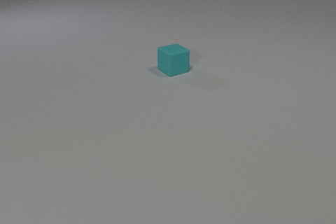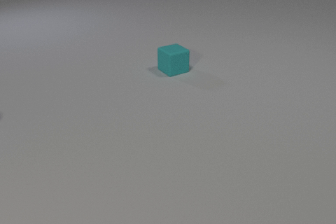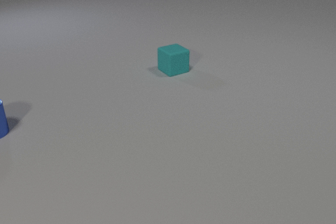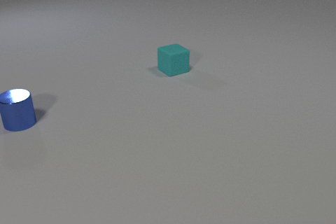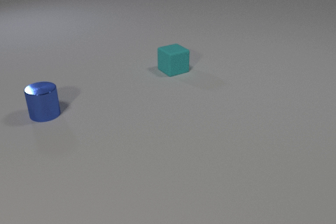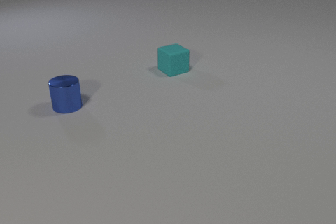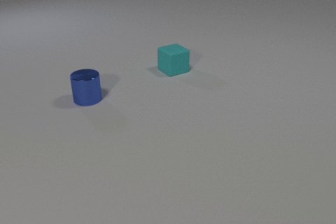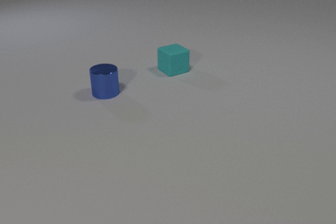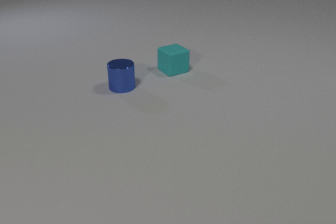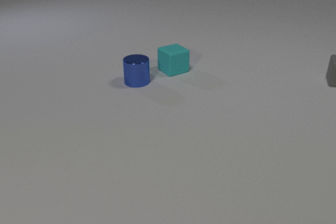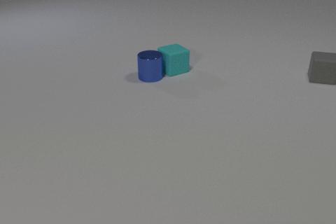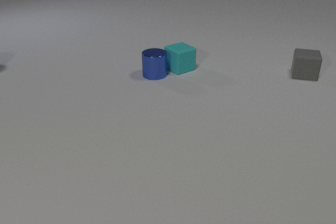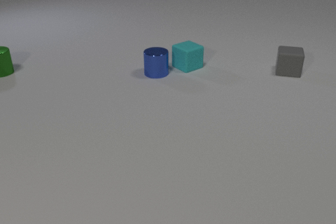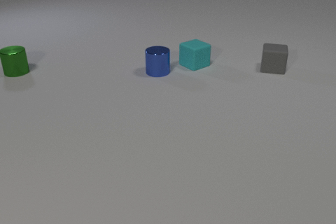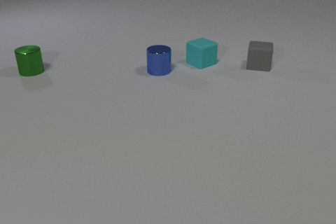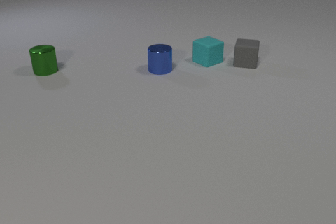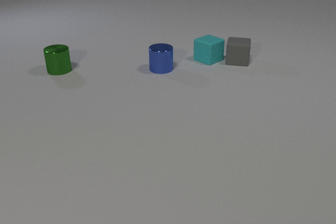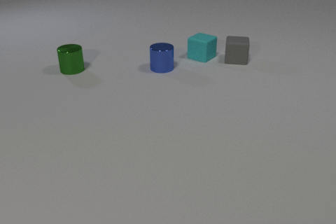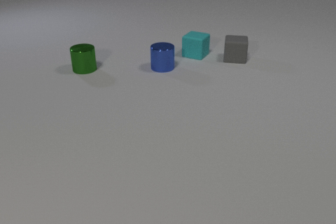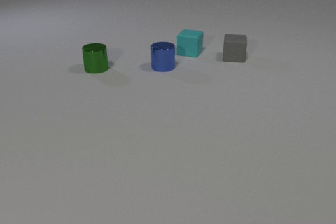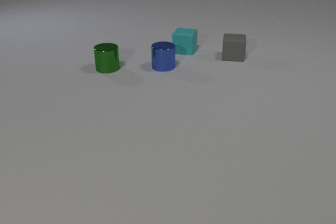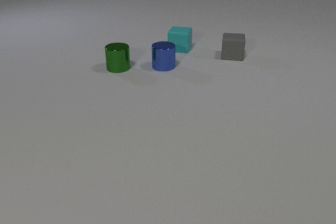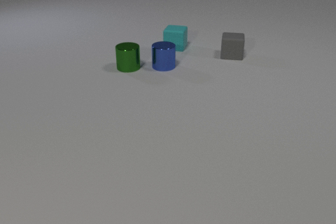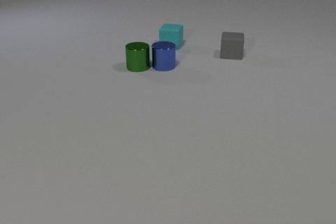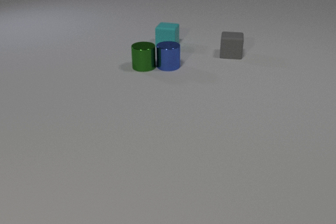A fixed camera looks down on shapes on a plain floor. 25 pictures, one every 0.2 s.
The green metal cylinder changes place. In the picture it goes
to the right.
The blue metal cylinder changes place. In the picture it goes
to the right.
0.0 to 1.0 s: The blue metal cylinder comes in at the left edge, slides to the right.
1.0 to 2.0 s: The blue metal cylinder slides to the right and away from the camera. The gray rubber cube comes in at the right edge, slides to the left.
2.0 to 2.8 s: The blue metal cylinder slides away from the camera and to the right. The cyan rubber cube slides to the right and away from the camera. The green metal cylinder comes in at the left edge, slides to the right. The gray rubber cube slides to the left. The blue metal cylinder and the cyan rubber cube collide.
2.8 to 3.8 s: The blue metal cylinder slides away from the camera. The cyan rubber cube slides away from the camera and to the left, spins so that its near face slides to the right, counterclockwise seen from above. The green metal cylinder slides to the right. The gray rubber cube slides to the left and away from the camera. The cyan rubber cube and the gray rubber cube collide.
3.8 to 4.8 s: The blue metal cylinder slides to the right. The cyan rubber cube slides away from the camera and to the left. The green metal cylinder slides to the right. The gray rubber cube slides away from the camera. The blue metal cylinder and the green metal cylinder collide.
What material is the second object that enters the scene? rubber.
Are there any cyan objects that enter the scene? no.
How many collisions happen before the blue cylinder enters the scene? 0.
